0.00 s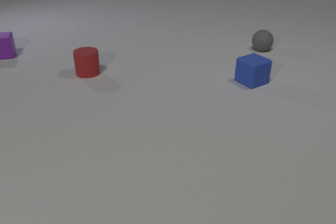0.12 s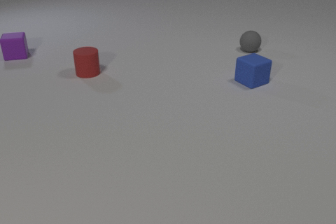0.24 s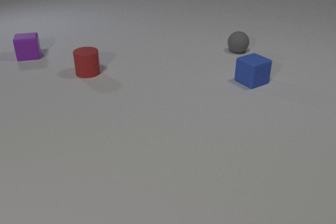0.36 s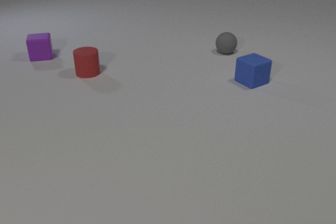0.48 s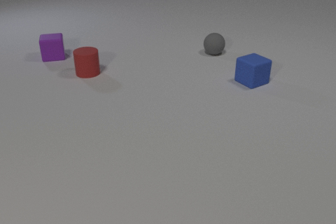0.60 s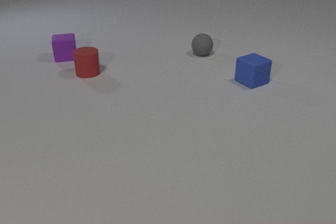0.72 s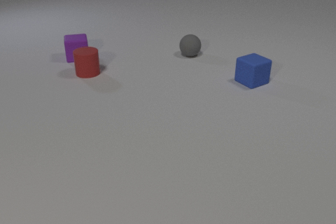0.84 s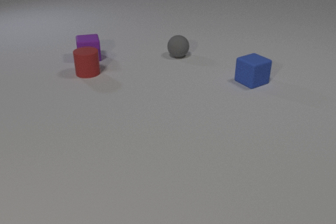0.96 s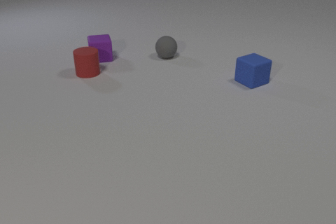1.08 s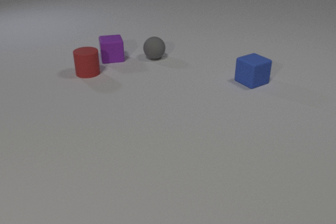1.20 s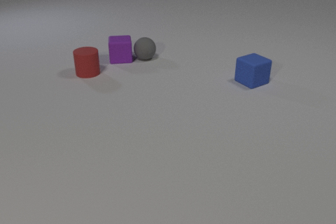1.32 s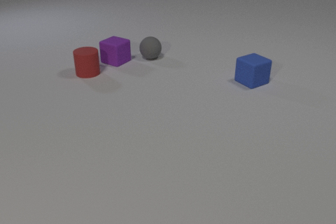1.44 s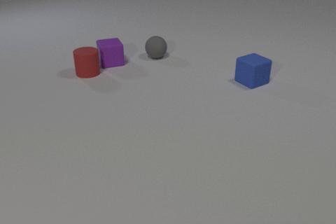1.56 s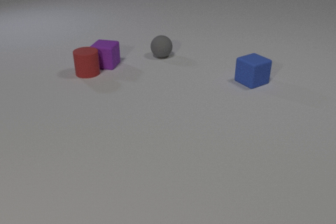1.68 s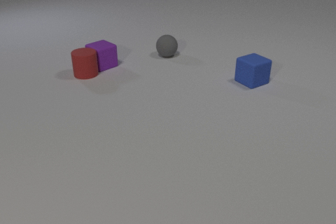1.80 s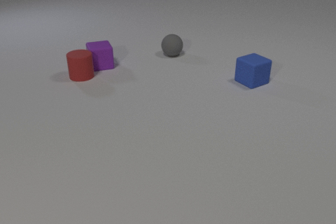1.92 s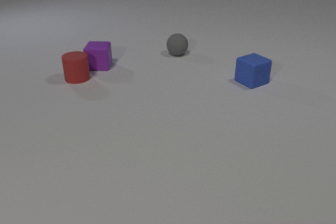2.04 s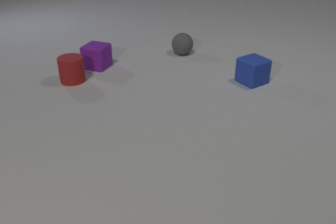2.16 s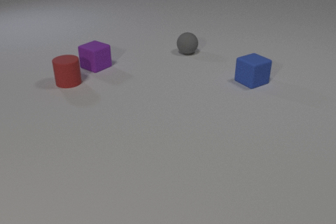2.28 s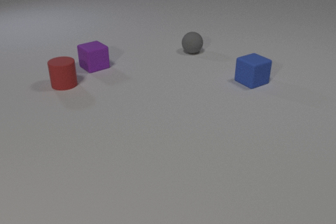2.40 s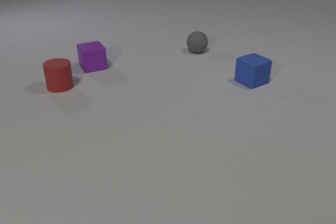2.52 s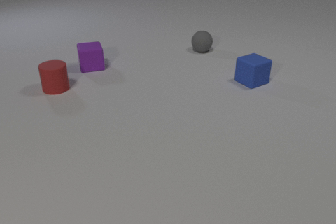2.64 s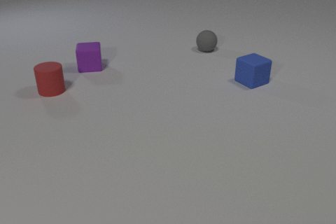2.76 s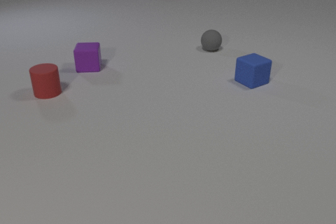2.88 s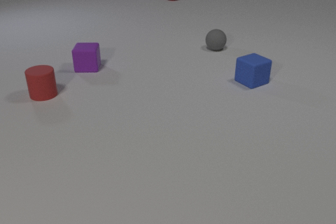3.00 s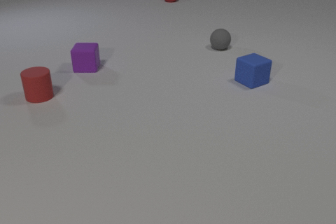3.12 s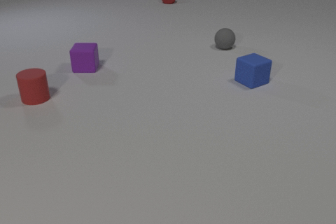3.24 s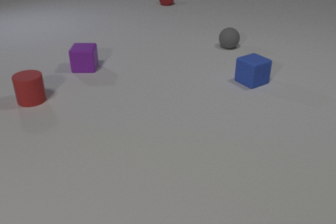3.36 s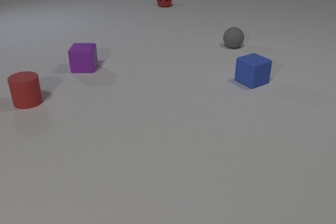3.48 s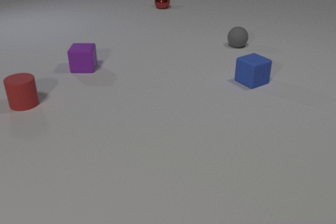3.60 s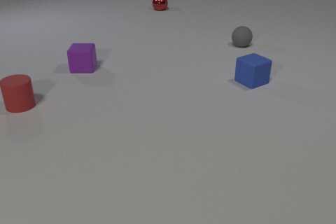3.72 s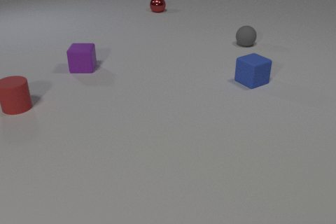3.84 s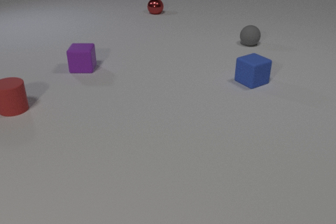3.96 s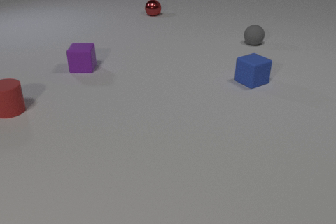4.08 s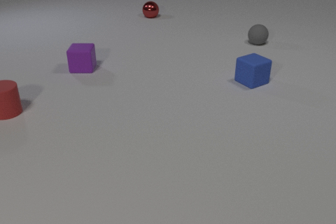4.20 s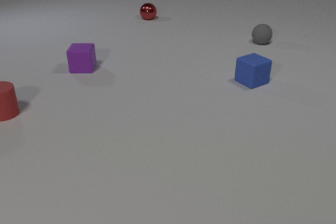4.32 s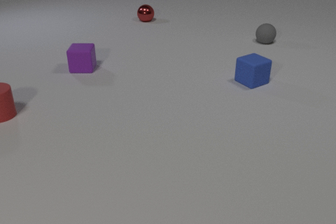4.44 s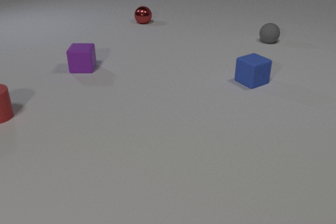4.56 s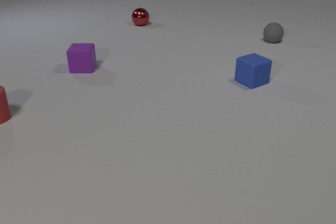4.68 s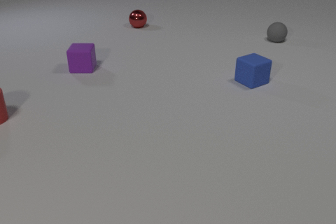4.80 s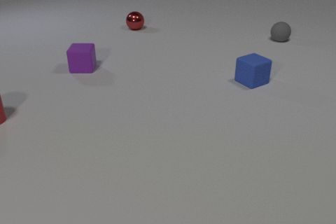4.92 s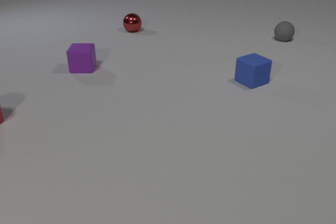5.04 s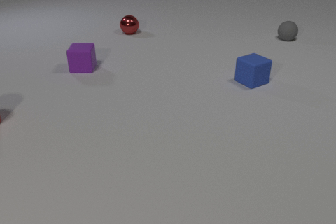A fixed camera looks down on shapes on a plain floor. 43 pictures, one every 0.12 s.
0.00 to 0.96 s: The purple rubber cube slides to the right. The gray rubber sphere rolls to the left.
0.96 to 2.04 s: The purple rubber cube slides toward the camera. The gray rubber sphere rolls to the right and away from the camera. The red rubber cylinder slides to the left and toward the camera. The purple rubber cube and the gray rubber sphere collide. The purple rubber cube and the red rubber cylinder collide.
2.04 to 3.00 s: The purple rubber cube slides to the left. The gray rubber sphere rolls to the right and away from the camera. The red rubber cylinder slides to the left and toward the camera. The red metal sphere comes in at the top edge, rolls toward the camera.
3.00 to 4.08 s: The gray rubber sphere rolls to the right and away from the camera. The red rubber cylinder slides to the left and toward the camera. The red metal sphere rolls toward the camera.
4.08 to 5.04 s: The gray rubber sphere rolls to the right and away from the camera. The red rubber cylinder slides to the left and toward the camera. The red metal sphere rolls toward the camera and to the left.
What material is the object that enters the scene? metal.
What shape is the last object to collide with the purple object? cylinder.
What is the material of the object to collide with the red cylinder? rubber.
